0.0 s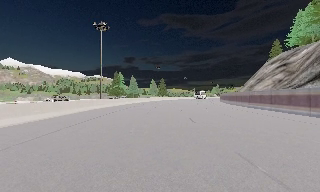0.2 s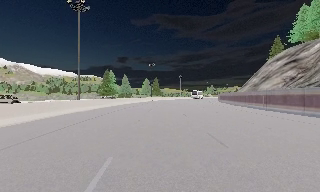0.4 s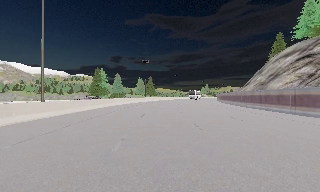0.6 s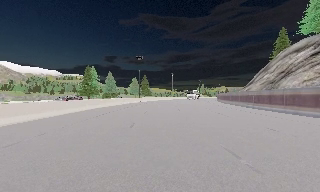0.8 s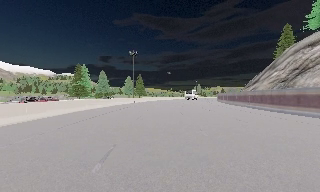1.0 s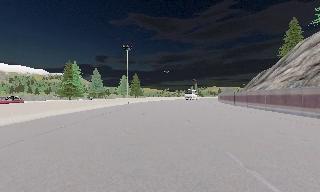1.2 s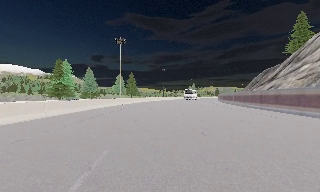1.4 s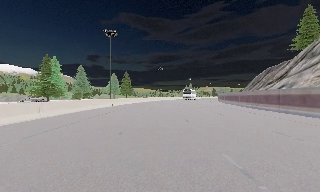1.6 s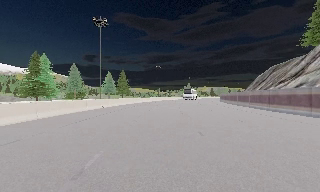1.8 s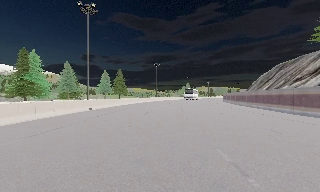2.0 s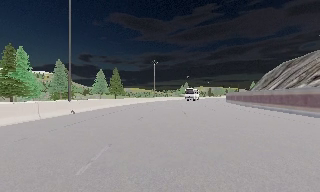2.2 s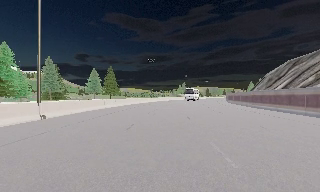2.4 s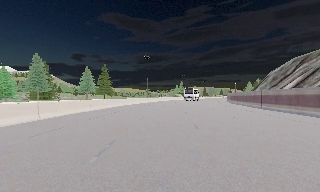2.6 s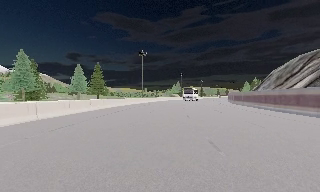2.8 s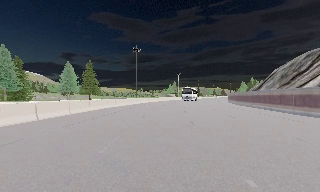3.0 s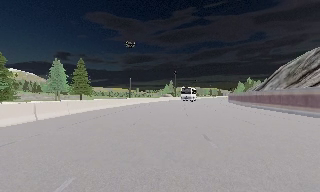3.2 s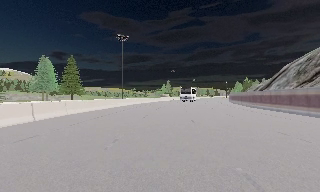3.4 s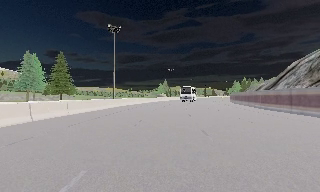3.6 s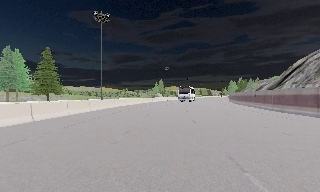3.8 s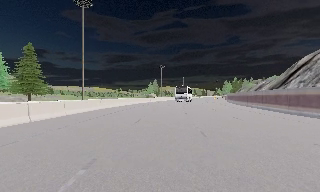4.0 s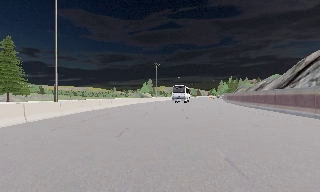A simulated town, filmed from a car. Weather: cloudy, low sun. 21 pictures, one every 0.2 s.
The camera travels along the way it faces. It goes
forward.
0.0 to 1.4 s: The camera pans to its right, which is clockwise from overhead, by about 10 degrees. It travels forward, about 30 m, so what stands in front looms larger.
1.4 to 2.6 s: The camera travels forward, about 20 m, so what stands in front looms larger.
2.6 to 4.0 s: The scene slides to the left, as the camera pans about 10 degrees to its right. It travels forward, about 25 m, so what stands in front looms larger.
The film runs forward here.
